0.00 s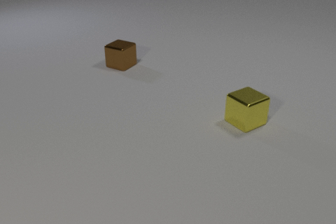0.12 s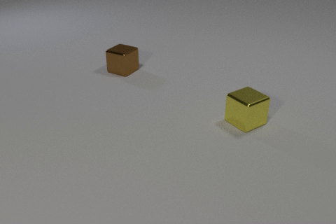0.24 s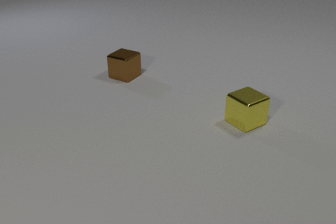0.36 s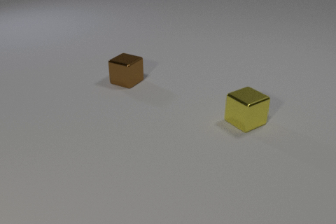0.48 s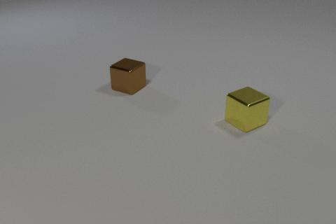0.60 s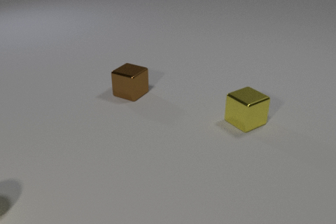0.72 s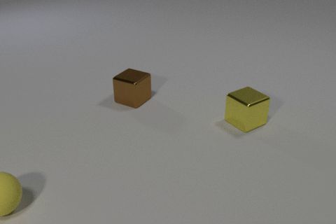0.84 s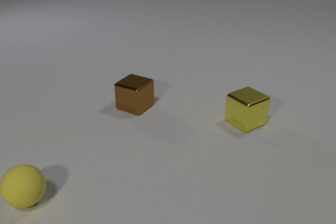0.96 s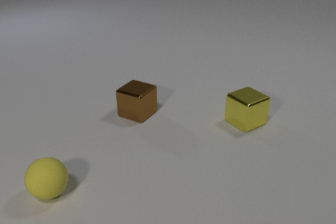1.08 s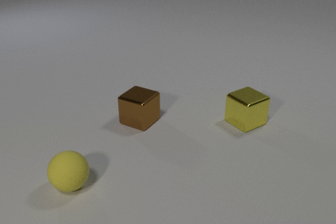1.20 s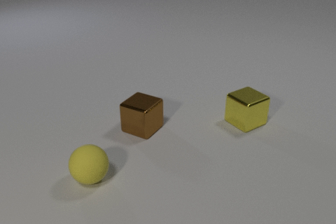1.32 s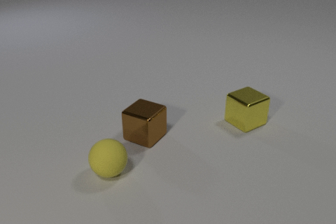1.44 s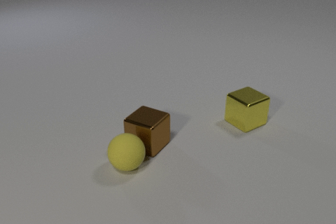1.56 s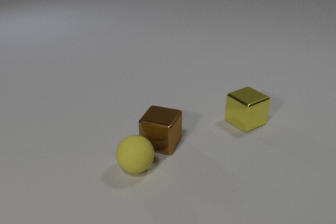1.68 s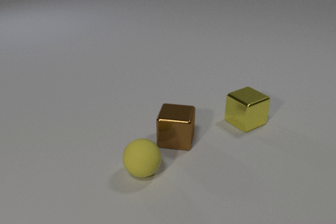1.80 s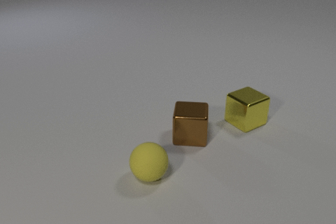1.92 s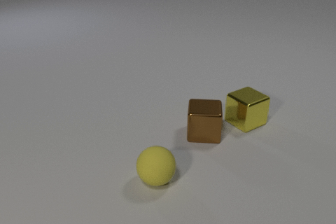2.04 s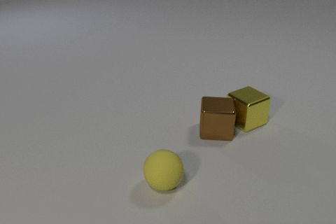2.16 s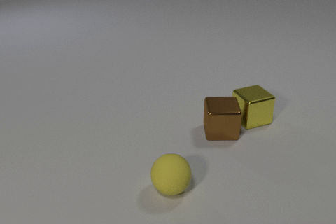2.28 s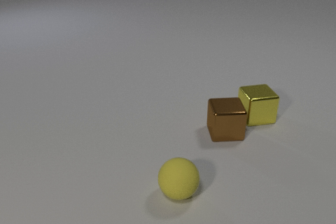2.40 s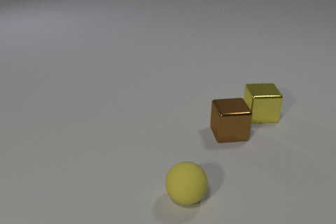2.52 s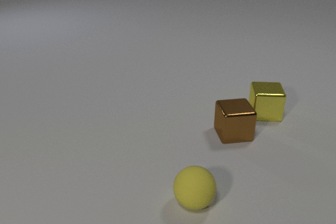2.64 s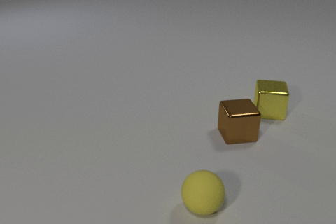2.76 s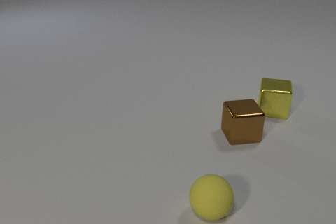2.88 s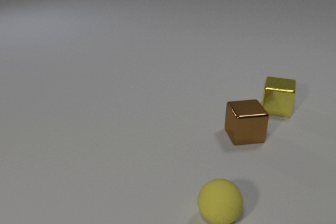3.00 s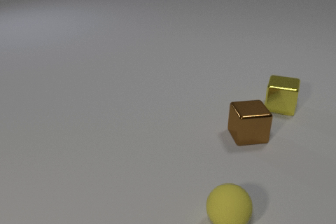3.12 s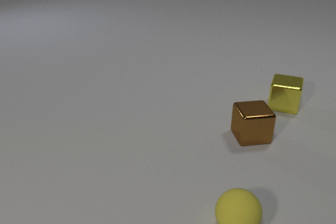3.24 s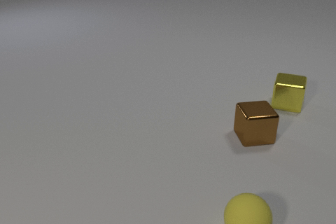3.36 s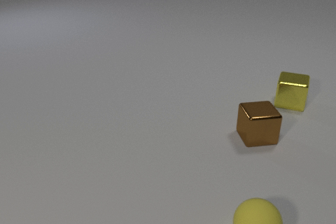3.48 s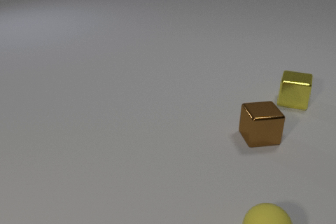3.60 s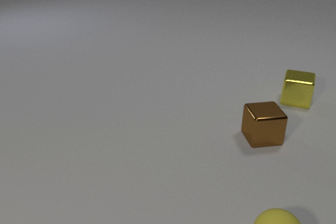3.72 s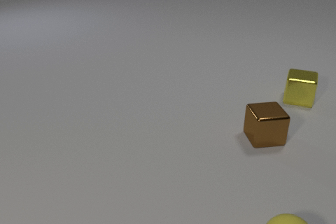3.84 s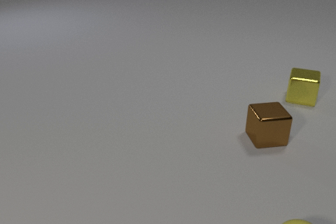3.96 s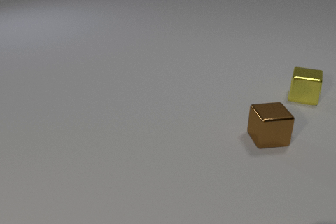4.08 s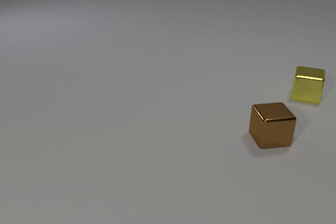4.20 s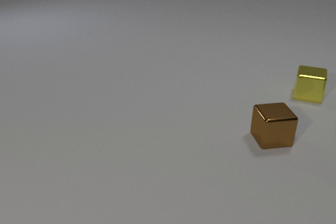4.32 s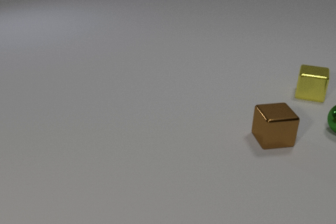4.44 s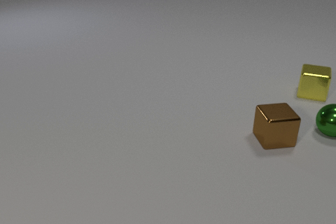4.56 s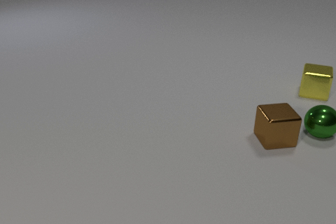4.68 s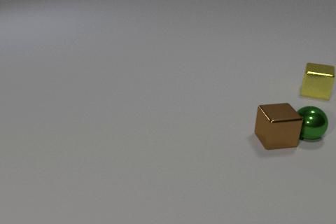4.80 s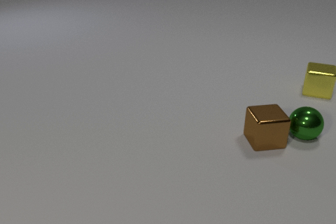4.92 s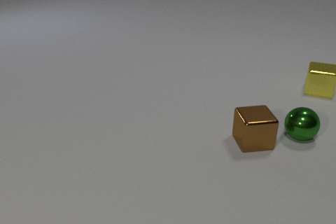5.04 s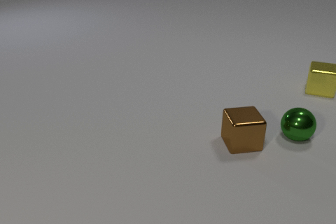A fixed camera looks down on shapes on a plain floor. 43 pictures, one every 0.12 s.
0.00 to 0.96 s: The yellow rubber sphere comes in at the left edge, rolls to the right. The brown metal cube slides toward the camera.
0.96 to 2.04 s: The yellow rubber sphere rolls to the right. The brown metal cube slides to the right and toward the camera, spins counterclockwise seen from above by about 30 degrees, its near face sliding to the right. The yellow rubber sphere and the brown metal cube collide. The brown metal cube and the yellow metal cube collide.
2.04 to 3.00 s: The yellow rubber sphere rolls to the right and toward the camera. The brown metal cube slides to the right. The yellow metal cube slides away from the camera and to the right, spins clockwise seen from above by about 60 degrees, its near face sliding to the left.
3.00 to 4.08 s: The yellow rubber sphere rolls to the right and toward the camera, leaves at the bottom edge. The brown metal cube slides to the right. The yellow metal cube slides away from the camera and to the right.
4.08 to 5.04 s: The brown metal cube slides to the left and toward the camera. The yellow metal cube slides away from the camera and to the right. The green metal sphere comes in at the right edge, rolls to the left and toward the camera. The brown metal cube and the green metal sphere collide.
What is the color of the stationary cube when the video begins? yellow.
Are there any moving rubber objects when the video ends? no.
How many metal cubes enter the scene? 0.
